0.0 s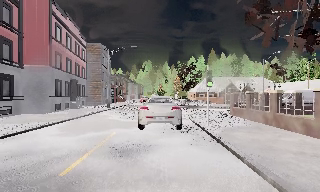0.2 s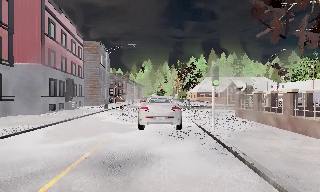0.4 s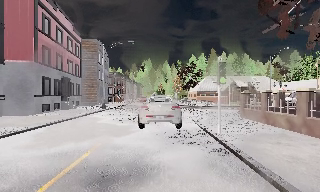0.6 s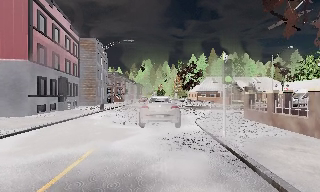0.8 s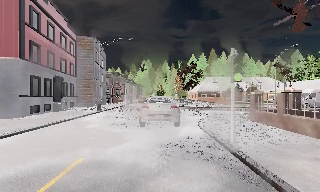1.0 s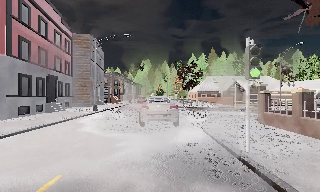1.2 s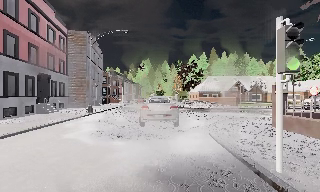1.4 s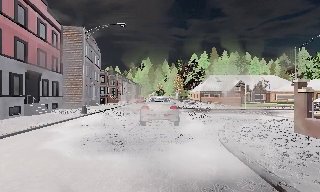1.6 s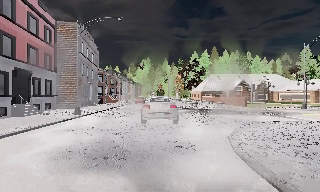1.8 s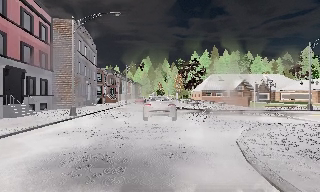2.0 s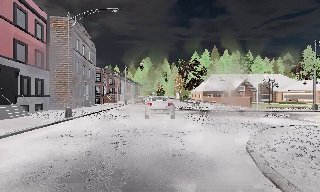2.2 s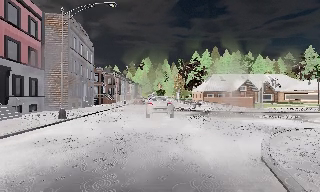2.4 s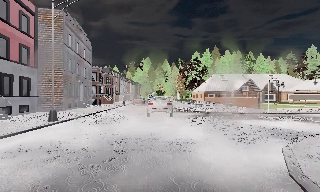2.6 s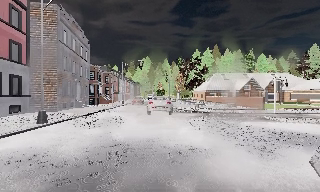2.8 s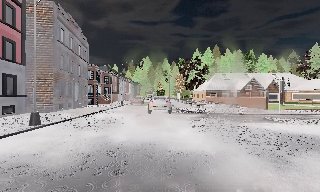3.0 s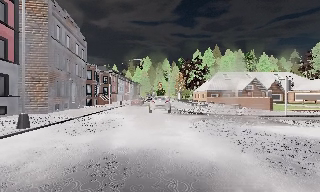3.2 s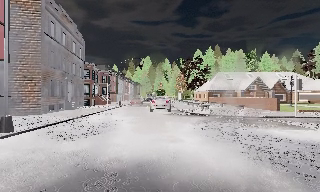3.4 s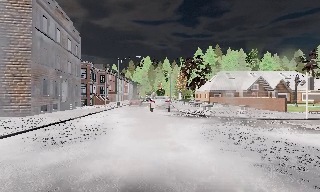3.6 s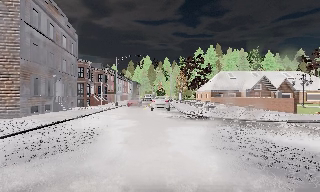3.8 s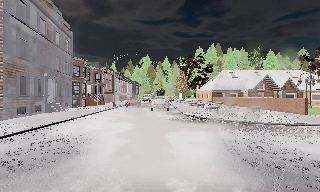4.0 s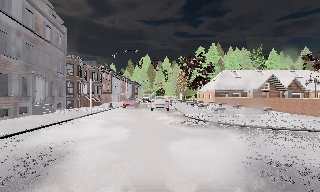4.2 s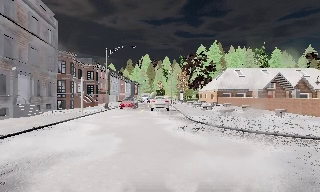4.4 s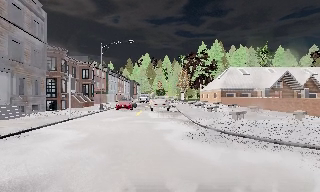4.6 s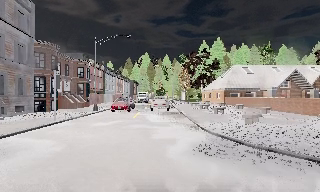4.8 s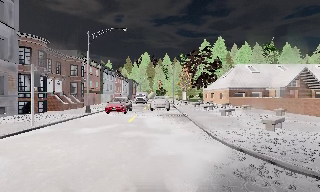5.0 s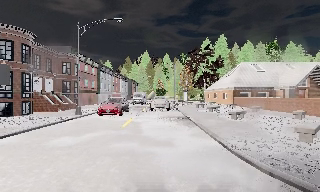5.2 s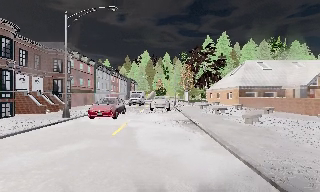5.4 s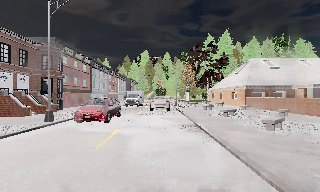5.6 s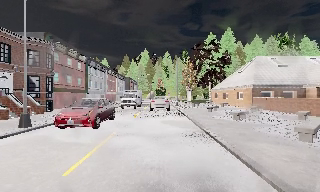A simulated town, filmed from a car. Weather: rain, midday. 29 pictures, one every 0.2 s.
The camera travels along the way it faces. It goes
forward.
0.0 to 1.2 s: The camera travels forward, about 5 m, so what stands in front looms larger.
1.2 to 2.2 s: The camera travels forward, about 4.5 m, so what stands in front looms larger. It loses speed.
2.2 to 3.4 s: The camera travels forward, about 5 m, so what stands in front looms larger.
3.4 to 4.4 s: The camera travels forward, about 7 m, so what stands in front looms larger. It gains speed.
4.4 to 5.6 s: The camera travels forward, about 10 m, so what stands in front looms larger.
The film runs forward here.
